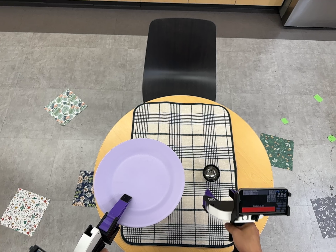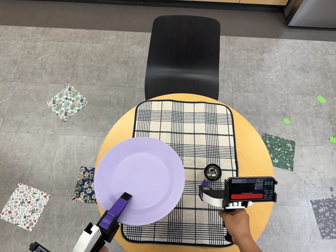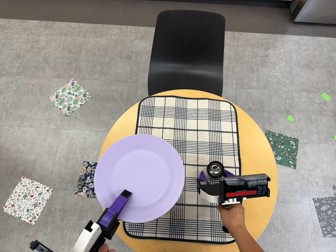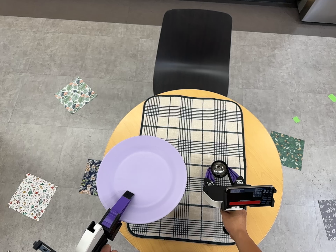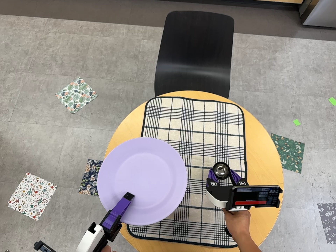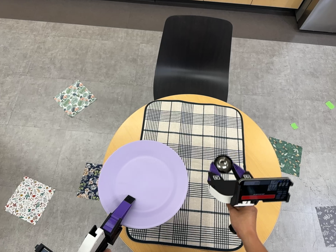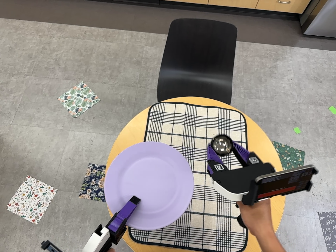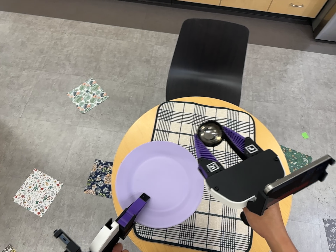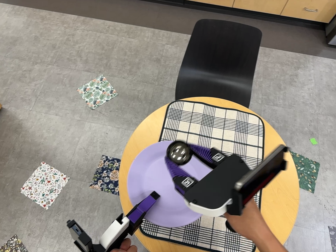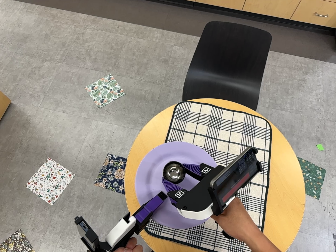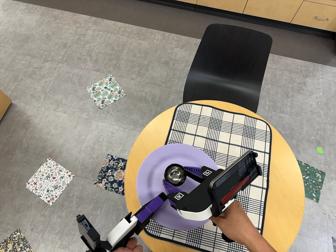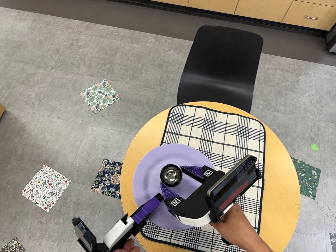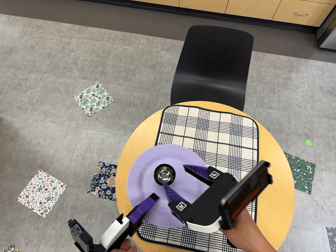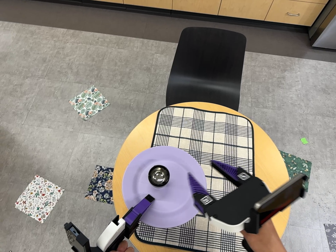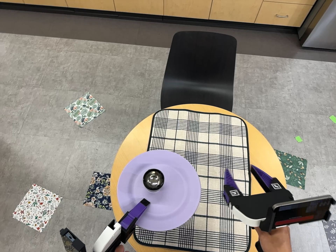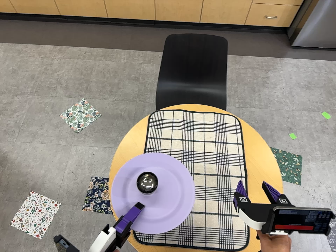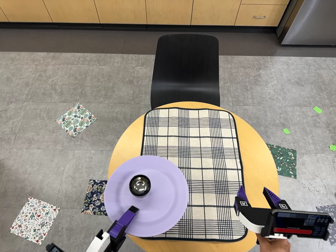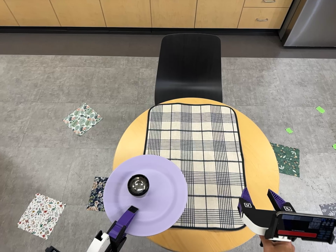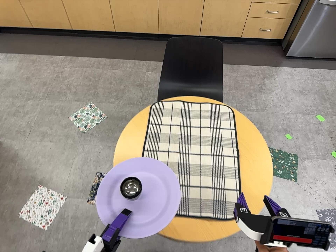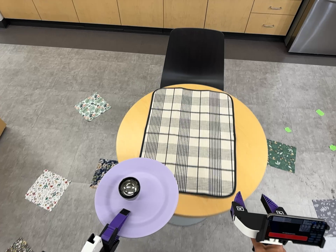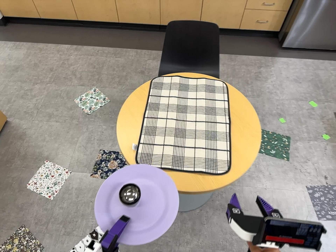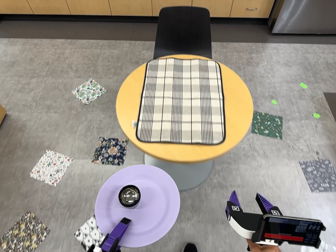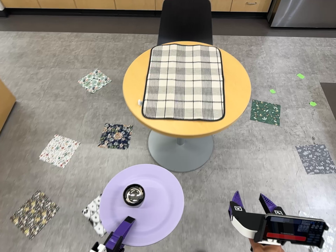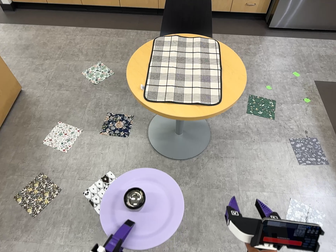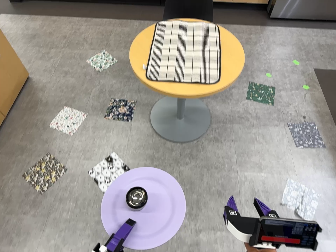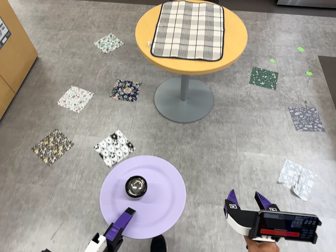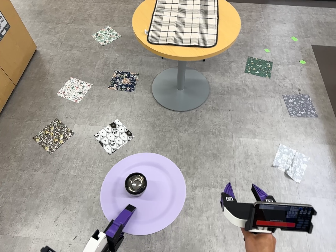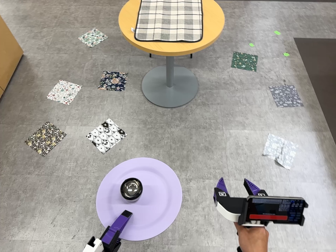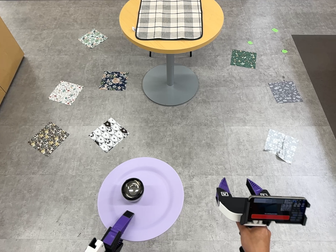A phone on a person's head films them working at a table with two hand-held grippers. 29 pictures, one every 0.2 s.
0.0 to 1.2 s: The camera travels to its left, about 4 cm, so close, fixed things drift to the right.
1.2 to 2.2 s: The camera shifts only a little, or ends up much as it began.
2.2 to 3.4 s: The camera travels toward the bottom of its view and backward, about 16 cm, so close, fixed things drift upward. It rolls about its line of sight by about 10 degrees, and the scene rotates counterclockwise.
3.4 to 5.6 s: The camera travels toward the bottom of its view and backward, about 120 cm, so close, fixed things drift upward.
The film runs backward here.
